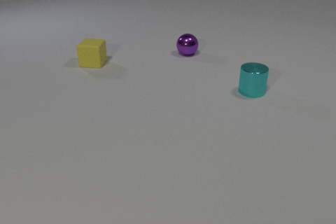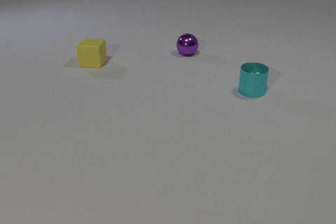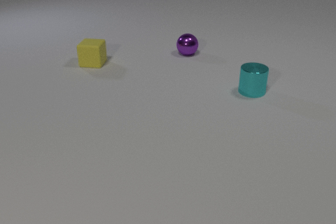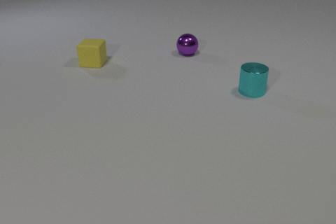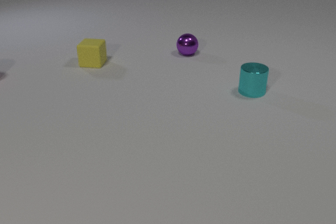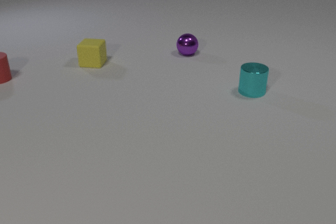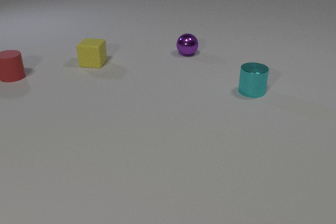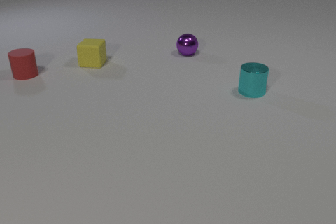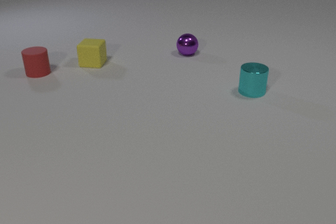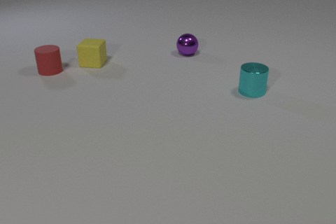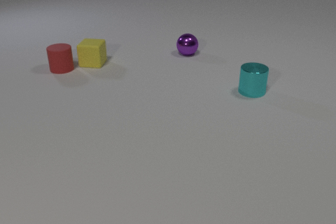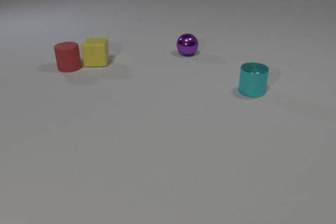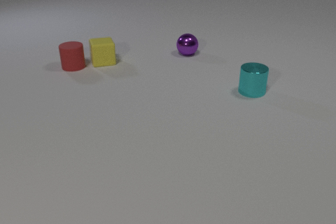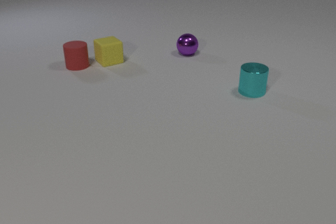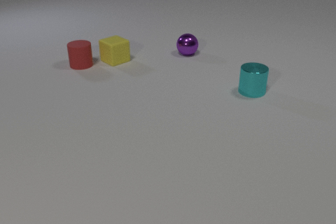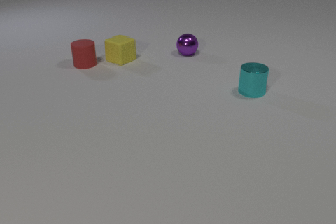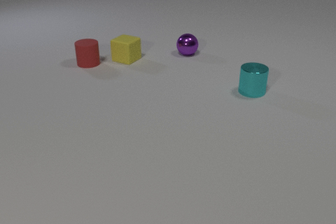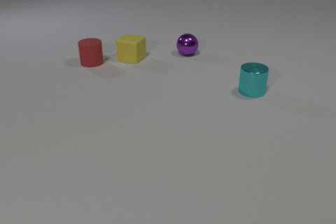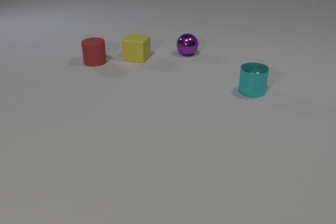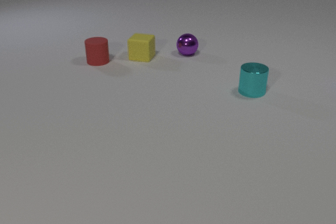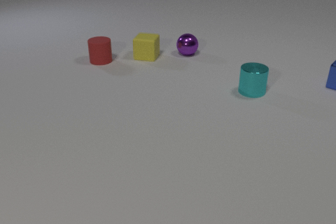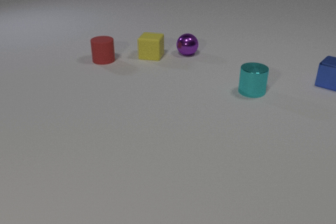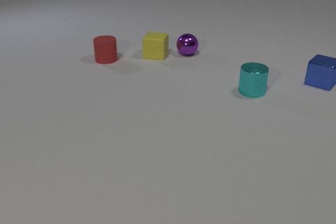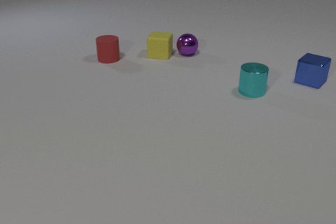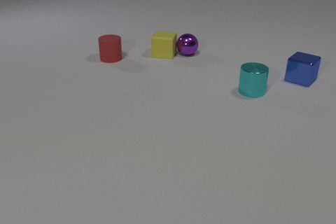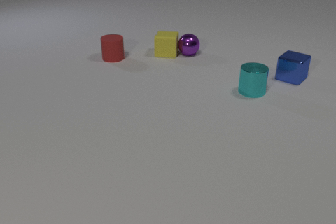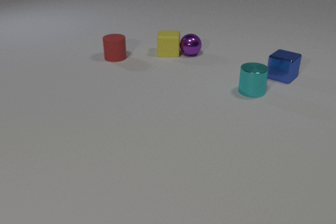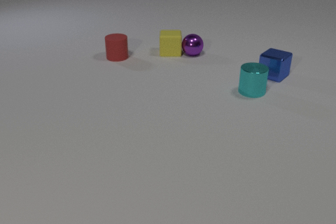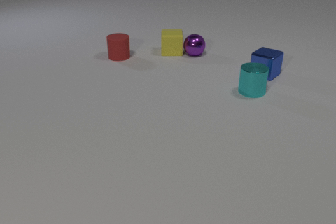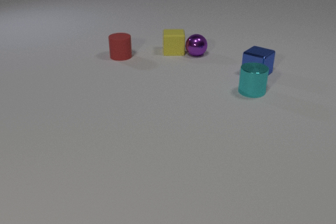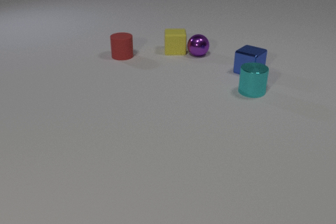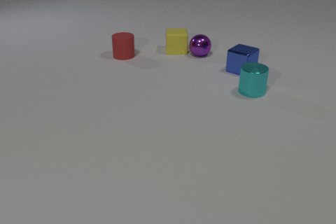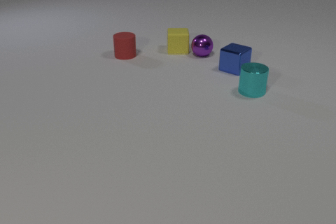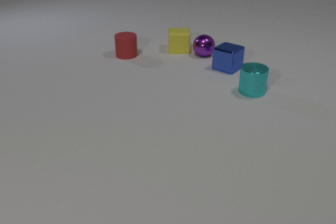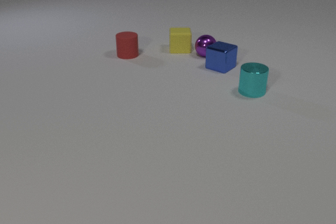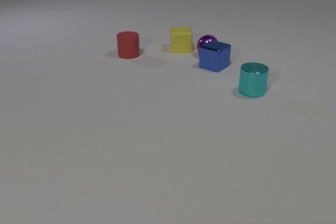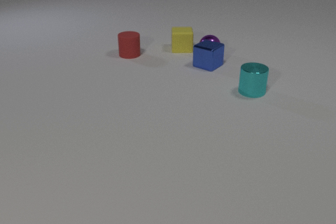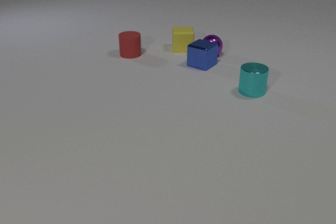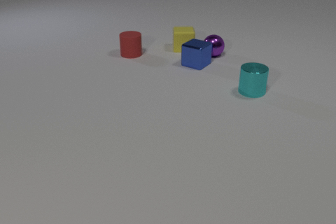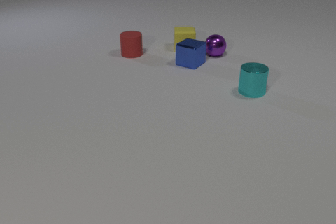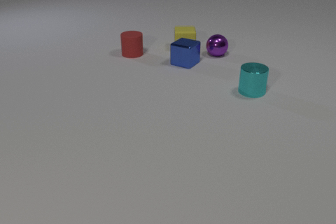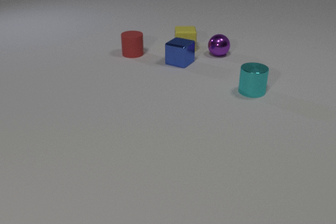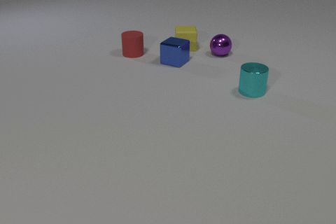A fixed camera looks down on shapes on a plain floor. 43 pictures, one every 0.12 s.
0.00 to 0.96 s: The red rubber cylinder comes in at the left edge, slides to the right.
0.96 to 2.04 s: The red rubber cylinder slides to the right. The yellow rubber cube slides to the right, spins counterclockwise seen from above by about 75 degrees, its near face sliding to the right. The red rubber cylinder and the yellow rubber cube collide.
2.04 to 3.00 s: The red rubber cylinder slides to the right and away from the camera. The yellow rubber cube slides to the right. The blue metal cube comes in at the right edge, slides to the left. The yellow rubber cube and the purple metal sphere collide.
3.00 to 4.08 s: The red rubber cylinder slides to the right and away from the camera. The yellow rubber cube slides to the right and away from the camera. The purple metal sphere rolls to the right. The blue metal cube slides to the left.
4.08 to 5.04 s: The red rubber cylinder slides to the right. The yellow rubber cube slides to the right and away from the camera. The purple metal sphere rolls to the right. The blue metal cube slides to the left. The purple metal sphere and the blue metal cube collide.
How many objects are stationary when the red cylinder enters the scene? 3.
What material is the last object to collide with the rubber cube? metal.
Are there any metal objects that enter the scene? yes.
